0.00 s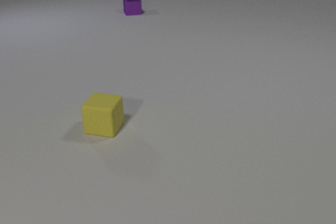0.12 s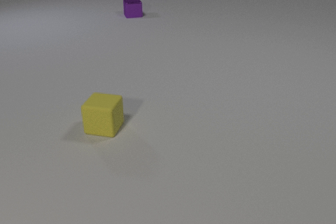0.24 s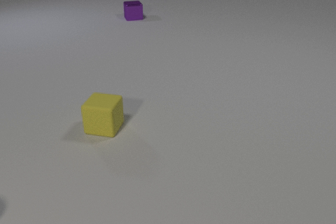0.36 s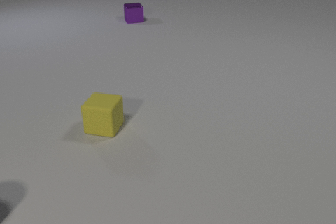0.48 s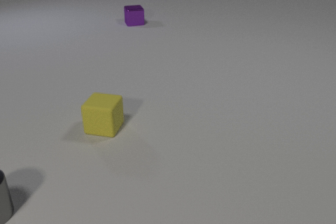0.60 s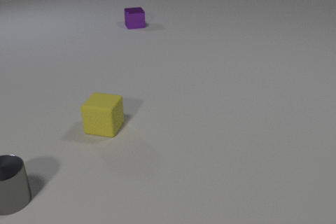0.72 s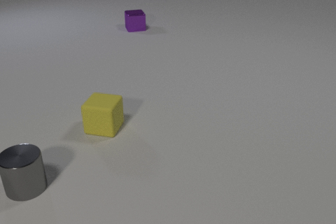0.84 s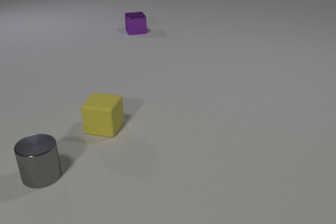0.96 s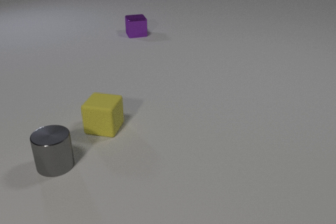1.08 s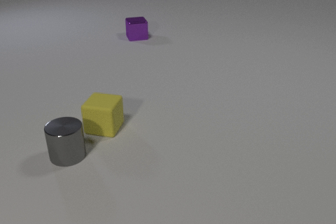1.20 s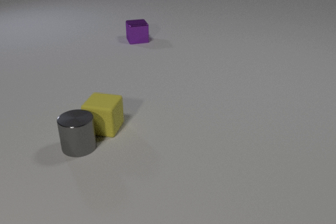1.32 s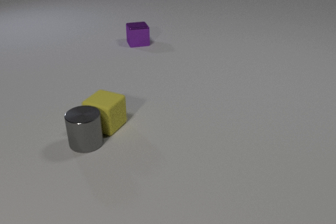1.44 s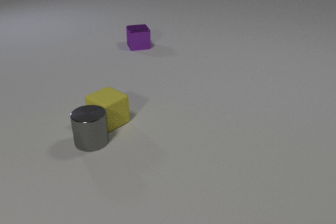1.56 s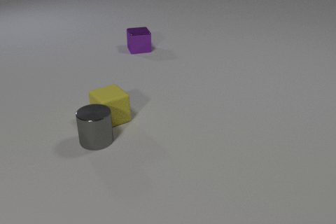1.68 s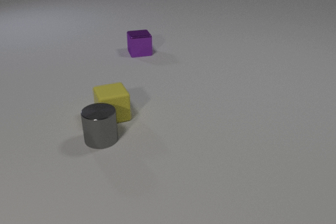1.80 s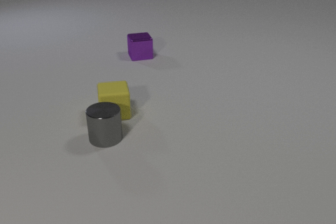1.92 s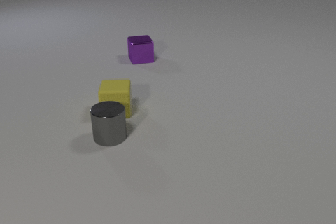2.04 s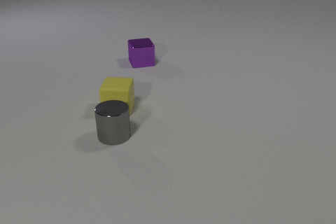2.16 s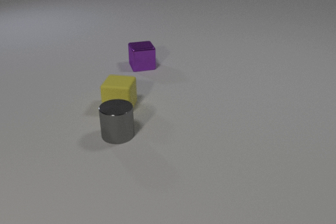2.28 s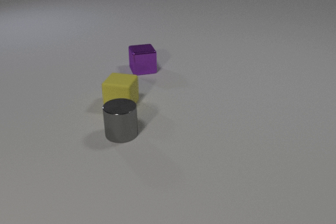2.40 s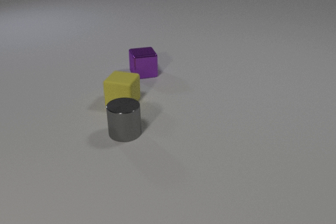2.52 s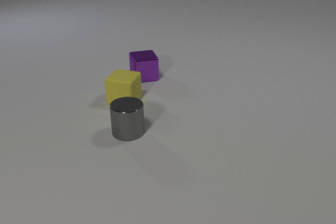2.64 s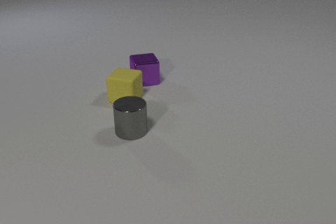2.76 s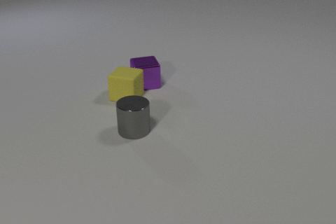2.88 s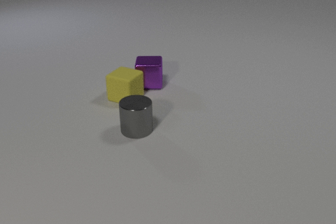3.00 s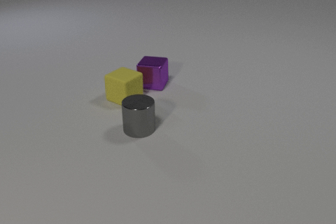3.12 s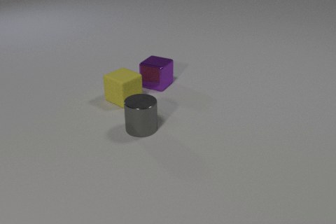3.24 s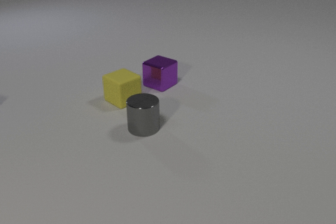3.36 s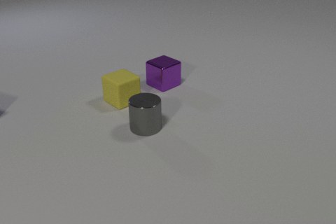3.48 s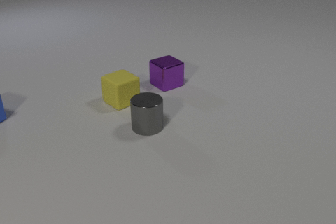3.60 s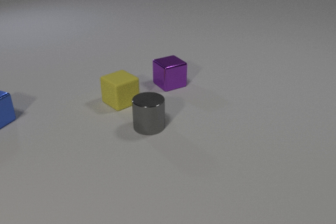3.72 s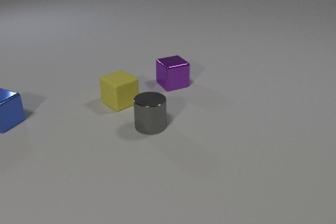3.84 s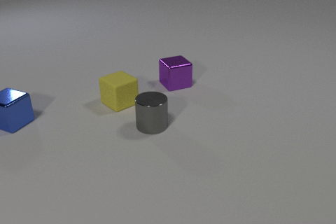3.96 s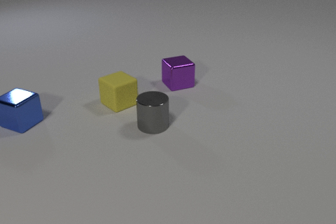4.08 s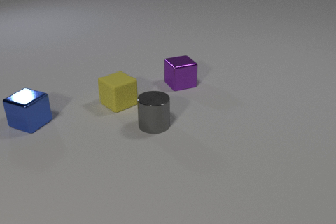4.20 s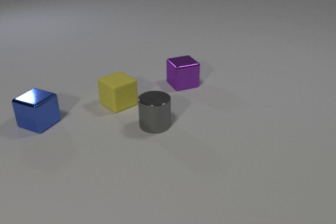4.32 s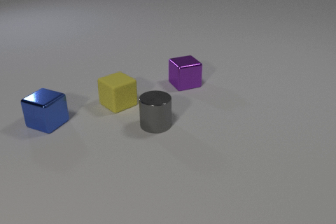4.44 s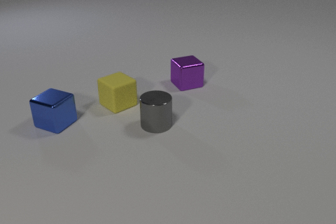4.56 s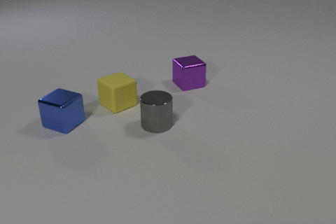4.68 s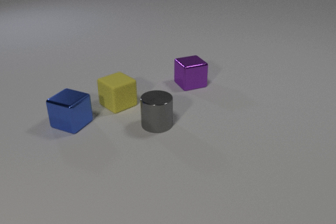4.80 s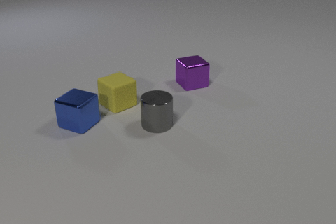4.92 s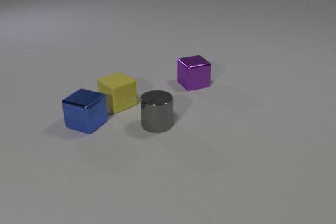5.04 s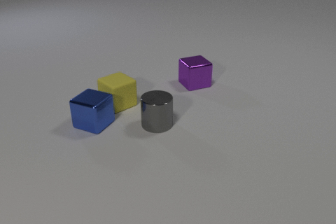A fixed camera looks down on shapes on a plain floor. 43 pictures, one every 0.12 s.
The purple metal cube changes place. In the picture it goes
toward the camera.
The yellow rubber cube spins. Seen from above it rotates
clockwise.
0.00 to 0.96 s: The gray metal cylinder comes in at the left edge, slides to the right and away from the camera. The purple metal cube slides toward the camera.
0.96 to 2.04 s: The gray metal cylinder slides to the right and away from the camera. The yellow rubber cube slides away from the camera, spins so that its near face slides to the left, clockwise seen from above. The purple metal cube slides toward the camera. The gray metal cylinder and the yellow rubber cube collide.
2.04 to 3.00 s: The gray metal cylinder slides to the right. The yellow rubber cube slides away from the camera, spins so that its near face slides to the left, clockwise seen from above. The purple metal cube slides toward the camera, spins clockwise seen from above by about 30 degrees, its near face sliding to the left. The yellow rubber cube and the purple metal cube collide.
3.00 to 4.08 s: The gray metal cylinder slides to the right and away from the camera. The yellow rubber cube slides toward the camera and to the left. The purple metal cube slides to the right, spins clockwise seen from above by about 60 degrees, its near face sliding to the left. The blue metal cube comes in at the left edge, slides to the right and toward the camera.
4.08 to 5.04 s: The purple metal cube slides to the right. The blue metal cube slides to the right.
How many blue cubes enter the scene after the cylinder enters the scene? 1.
How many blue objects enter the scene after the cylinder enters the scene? 1.
What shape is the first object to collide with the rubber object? cylinder.
